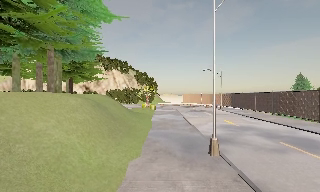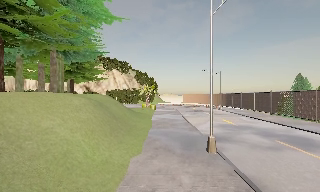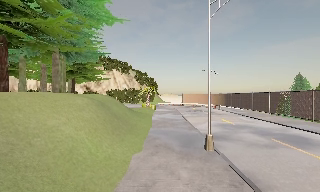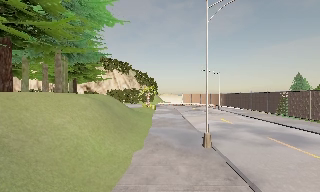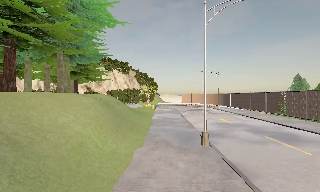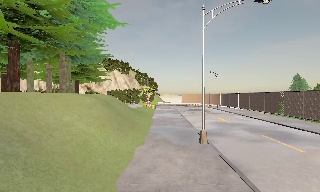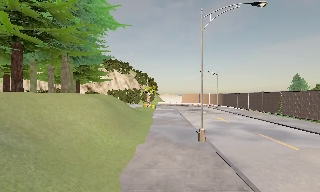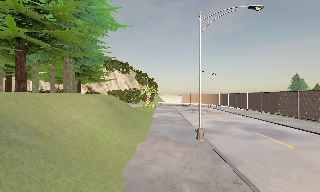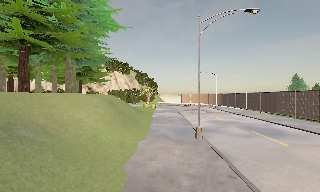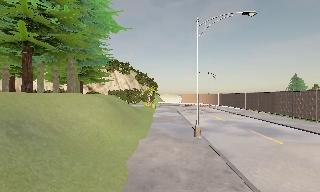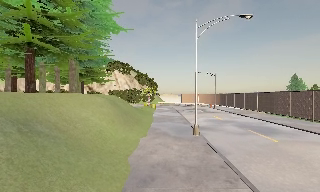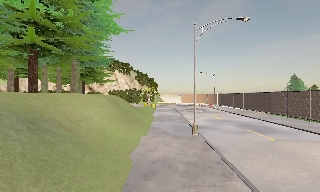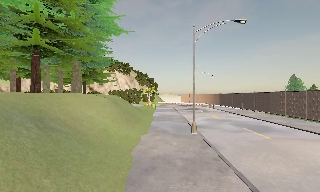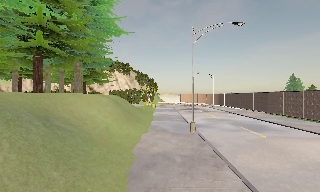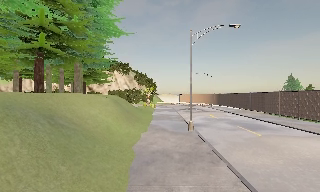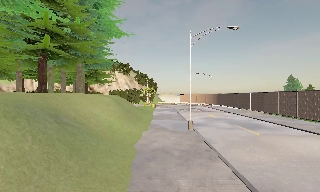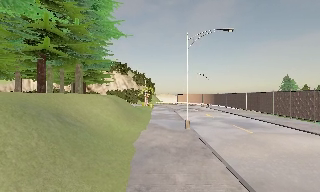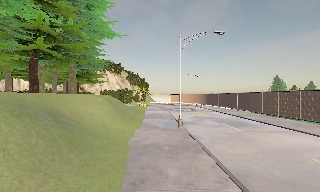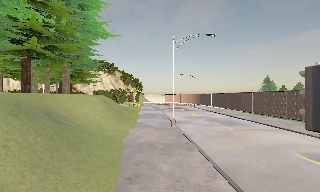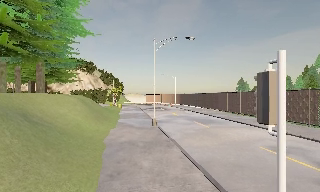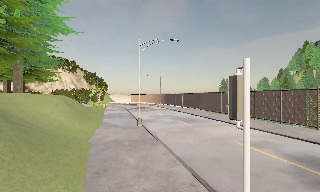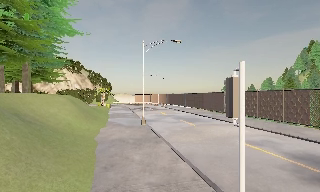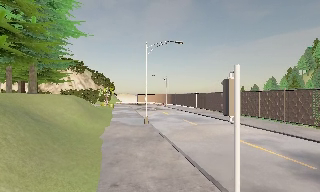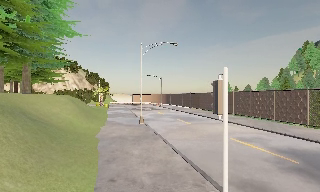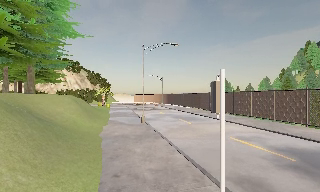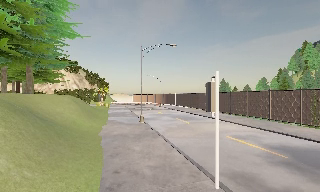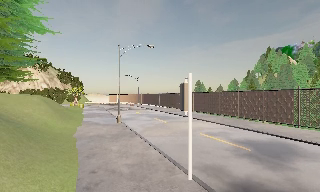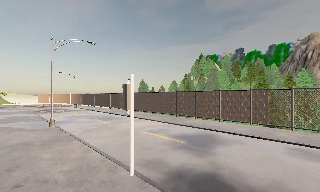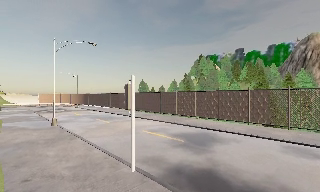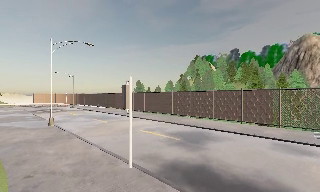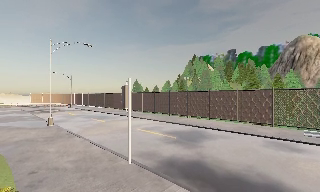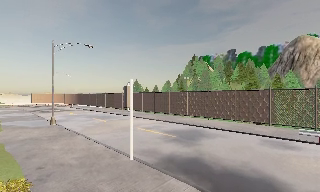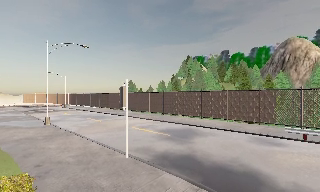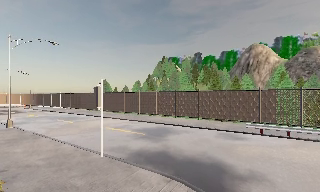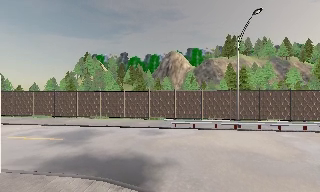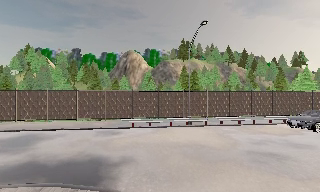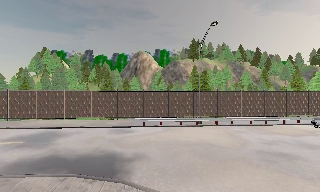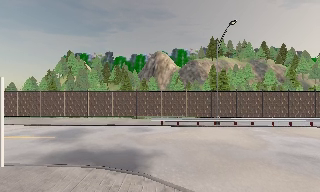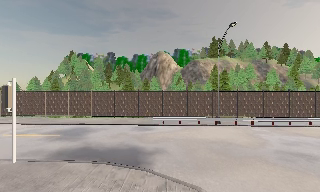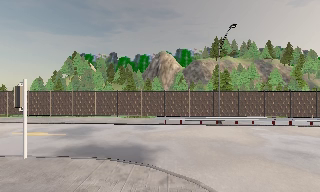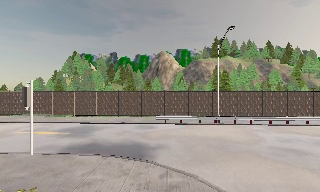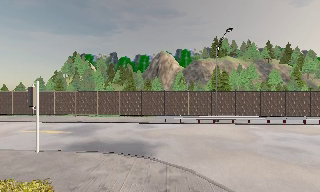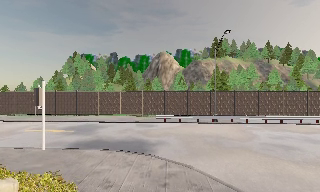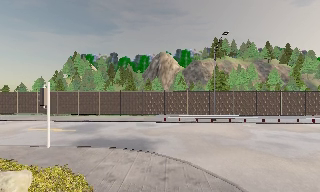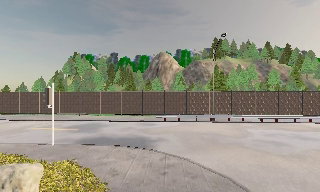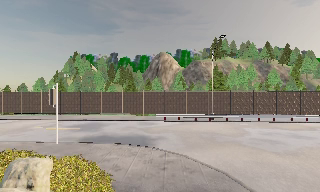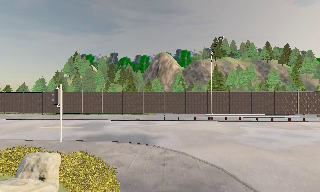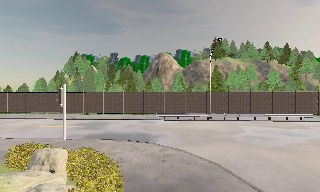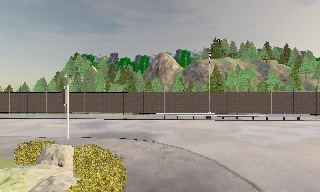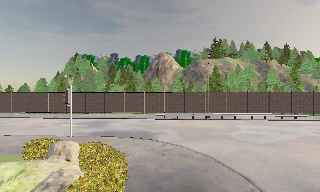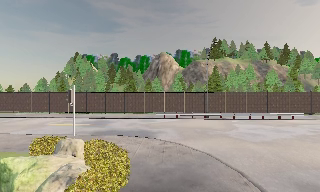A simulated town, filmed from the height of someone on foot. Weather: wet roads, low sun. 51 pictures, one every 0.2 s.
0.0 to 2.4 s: The camera travels backward, about 4 m, so what stands in front gets smaller.
2.4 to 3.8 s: The camera swings to its right by about 10 degrees, and the scene slides to the left. It travels backward, about 2.5 m, so what stands in front gets smaller.
3.8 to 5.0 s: The camera travels backward, about 2 m, so what stands in front gets smaller.
5.0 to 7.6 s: The scene slides to the left, as the camera pans about 70 degrees to its right. It travels backward, about 4 m.
7.6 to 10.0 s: The camera travels backward, about 4 m, so what stands in front gets smaller.
The film runs backward here.
